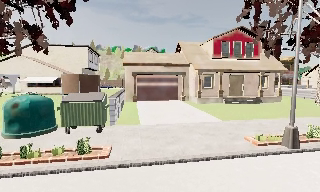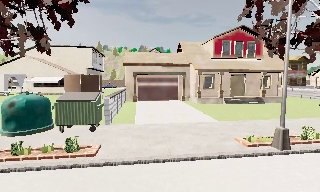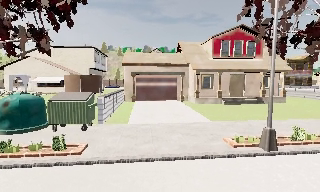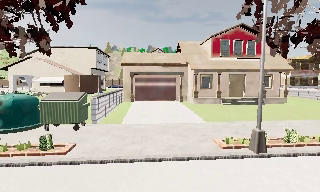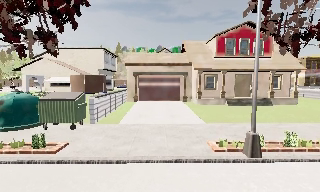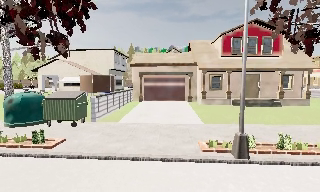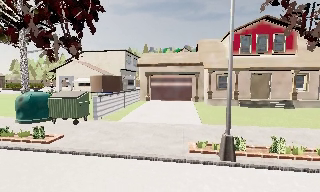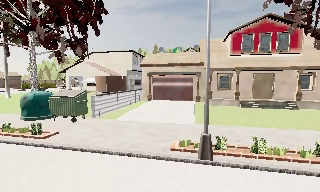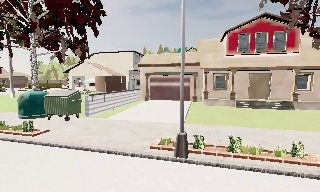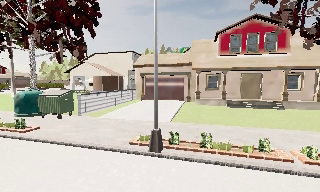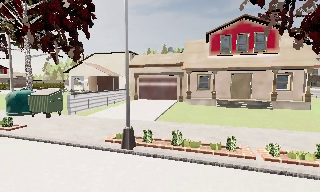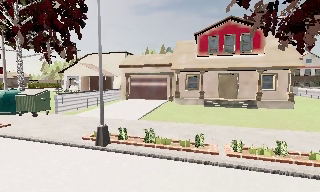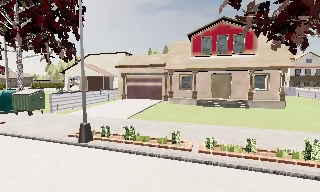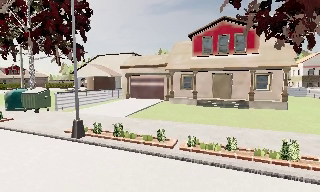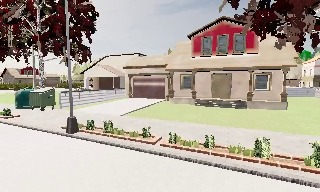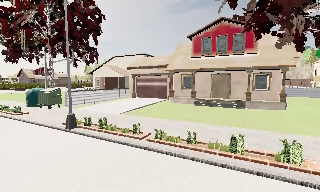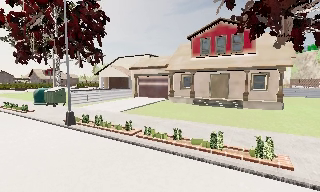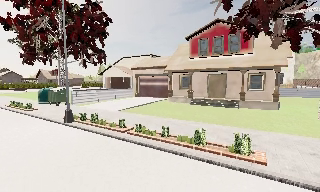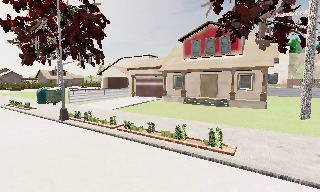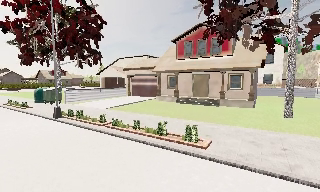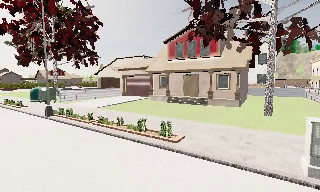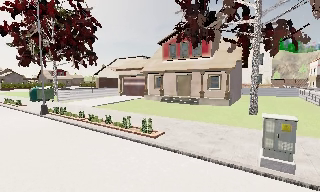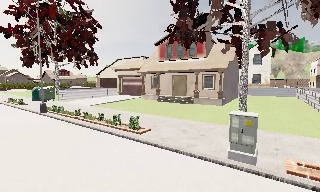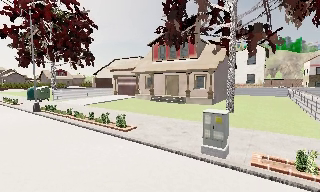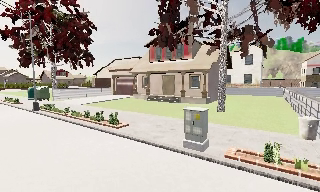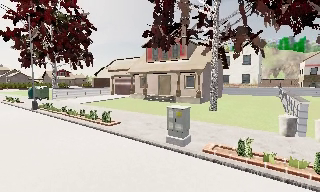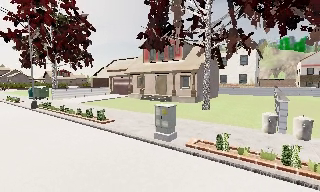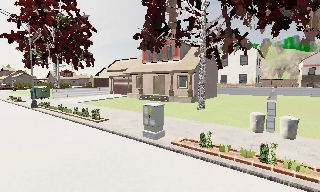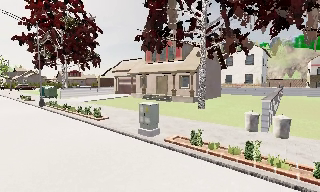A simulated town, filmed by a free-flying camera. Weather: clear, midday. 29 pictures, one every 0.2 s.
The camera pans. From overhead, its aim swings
counterclockwise.
0.0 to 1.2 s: The camera pans to its left, which is counterclockwise from overhead, by about 20 degrees. It travels to its right, about 4 m.
1.2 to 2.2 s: The camera travels to its right, about 4.5 m, so close, fixed things drift to the left.
2.2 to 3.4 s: The camera pans to its left, which is counterclockwise from overhead, by about 15 degrees. It travels to its right and backward, about 5 m.
3.4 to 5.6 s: The camera travels to its right and backward, about 9 m, so close, fixed things drift to the left.
The film runs forward here.
